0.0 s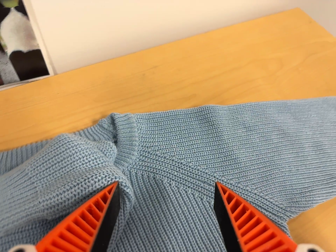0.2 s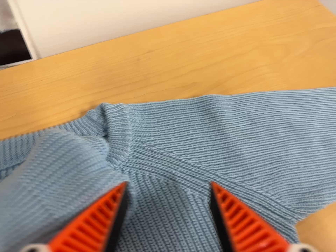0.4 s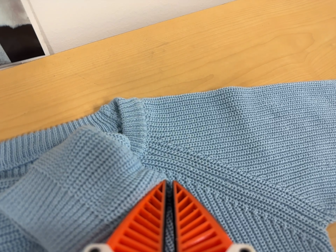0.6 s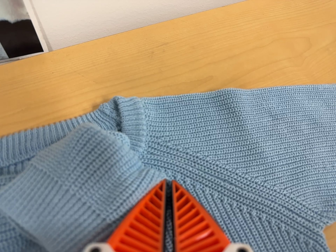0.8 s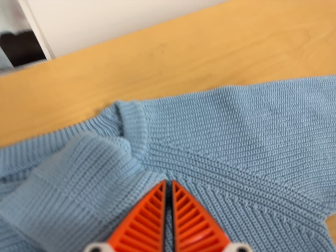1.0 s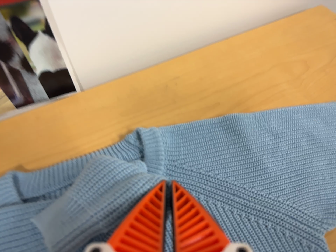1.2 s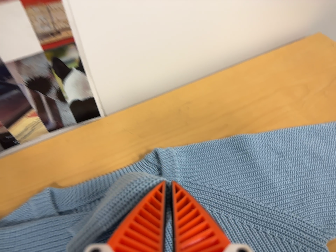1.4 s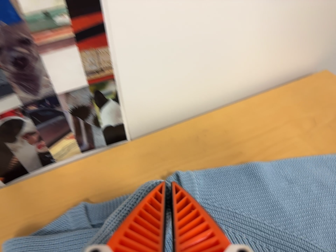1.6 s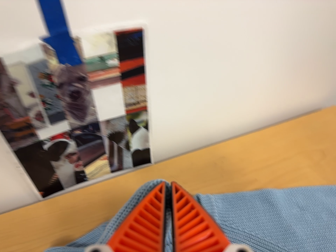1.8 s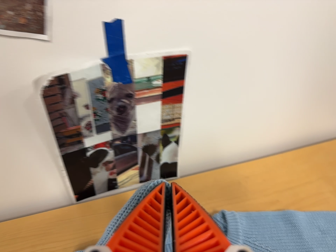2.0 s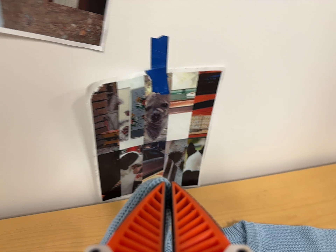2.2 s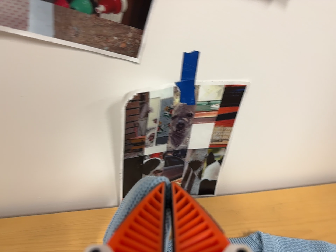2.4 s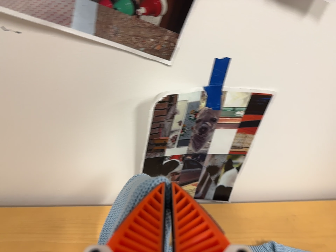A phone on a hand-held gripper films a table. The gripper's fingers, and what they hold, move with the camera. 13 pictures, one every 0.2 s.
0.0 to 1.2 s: The camera shifts only a little, or ends up much as it began.
1.2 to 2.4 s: The scene slides to the right, as the camera pans about 10 degrees to its left. It travels to its left and backward, about 26 cm, so close, fixed things drift to the right. Its aim tips toward the top of its view by about 20 degrees, and the scene shifts downward. It rolls about its line of sight by about 20 degrees, and the scene rotates clockwise.
The film runs backward here.
